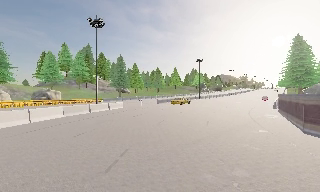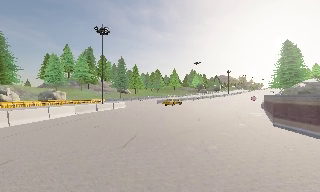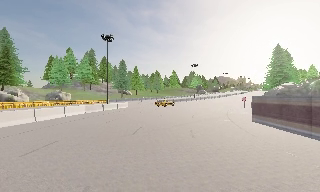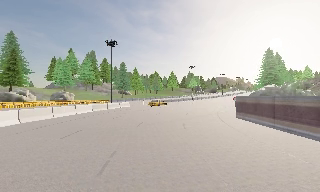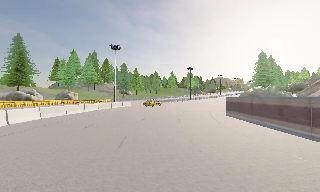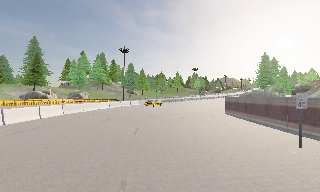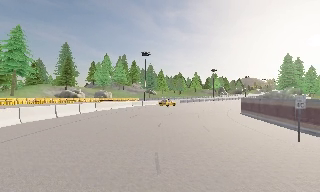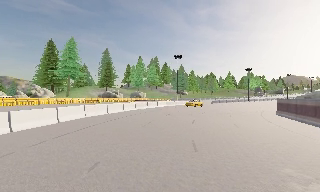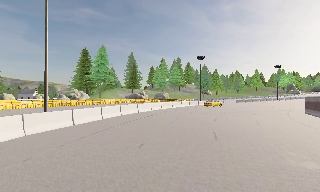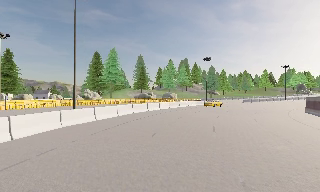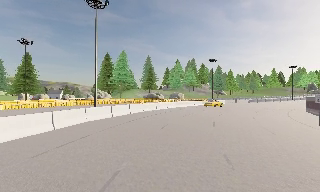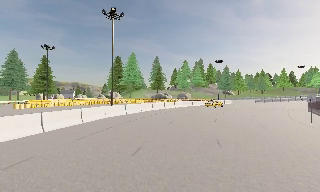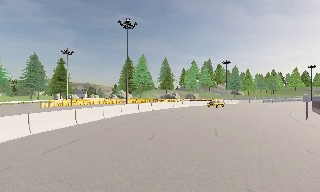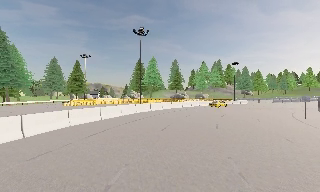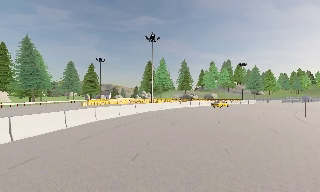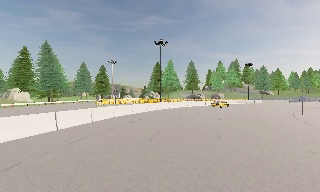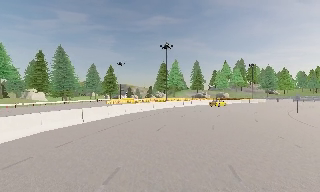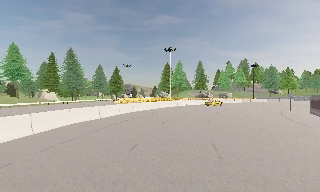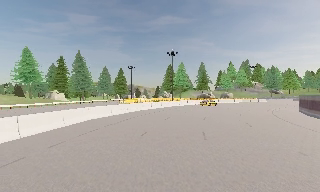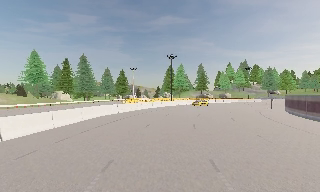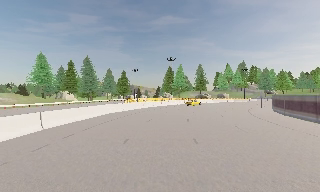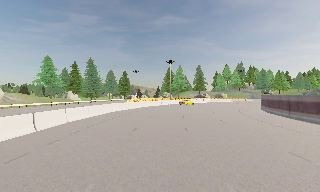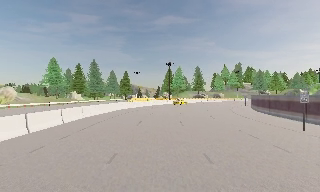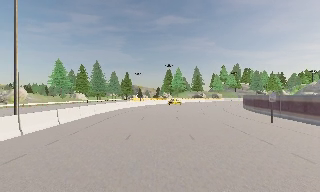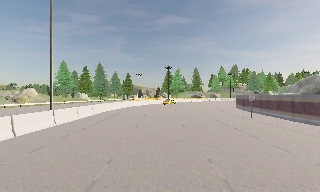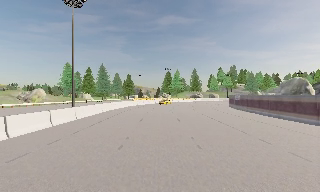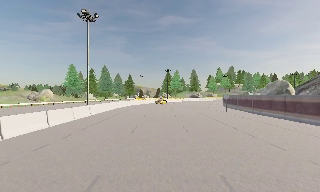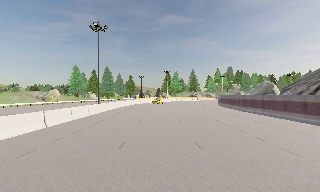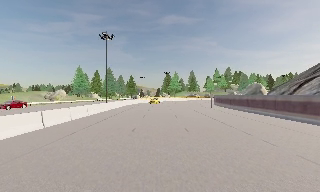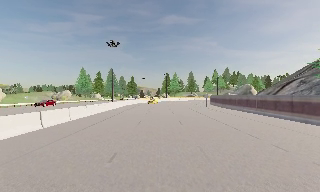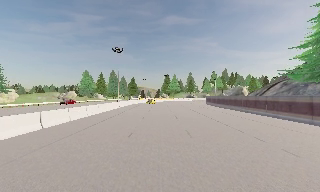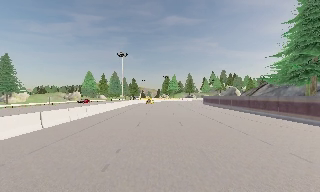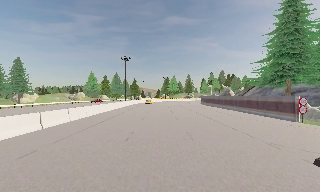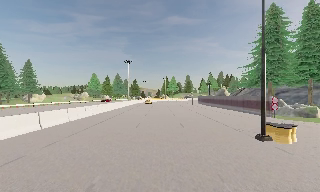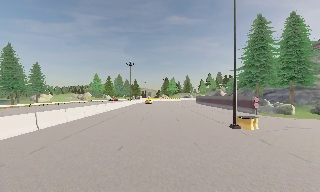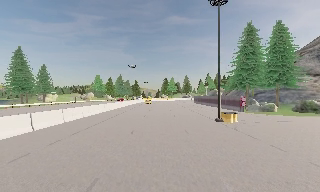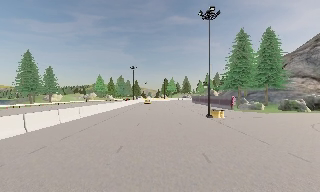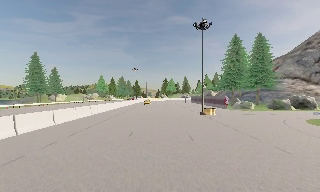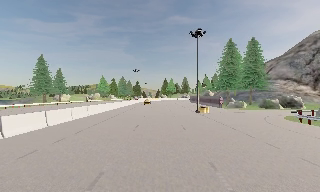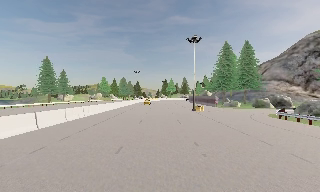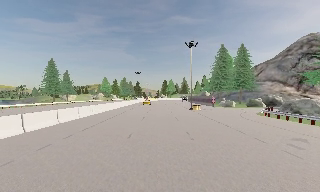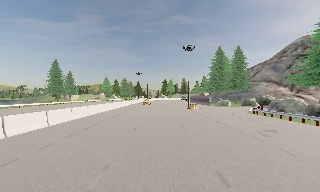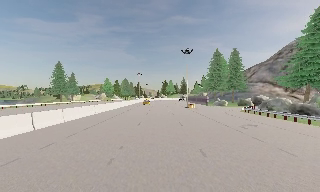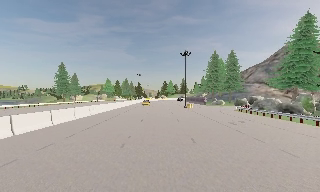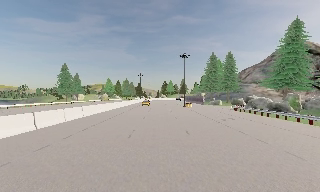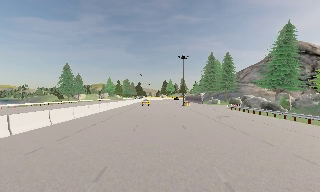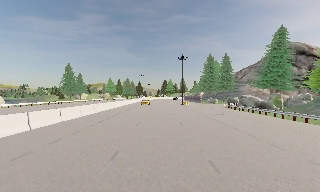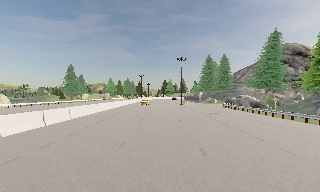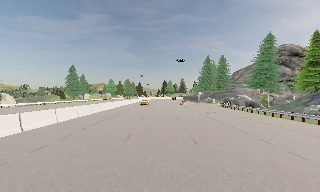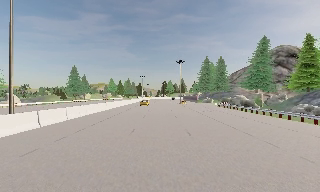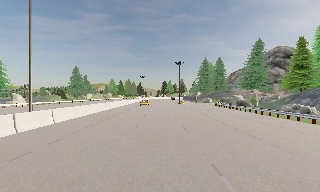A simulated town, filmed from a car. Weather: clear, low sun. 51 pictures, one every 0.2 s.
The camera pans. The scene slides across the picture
to the right.
The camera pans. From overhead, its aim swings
counterclockwise.
0.0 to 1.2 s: The camera travels backward, about 15 m, so what stands in front gets smaller.
1.2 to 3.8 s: The scene slides to the right, as the camera pans about 45 degrees to its left. It travels backward, about 30 m.
3.8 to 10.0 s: The camera travels backward, about 80 m, so what stands in front gets smaller. It loses speed.
The film runs backward here.
